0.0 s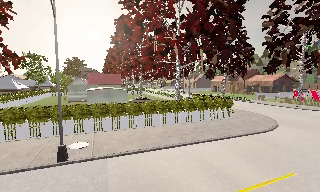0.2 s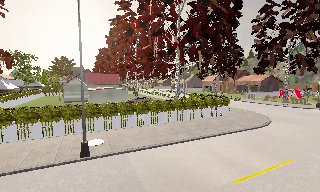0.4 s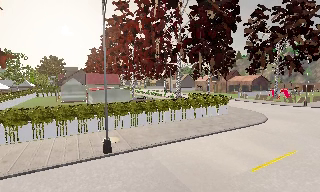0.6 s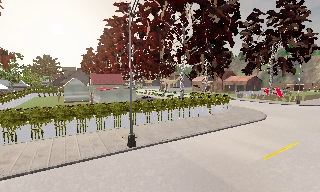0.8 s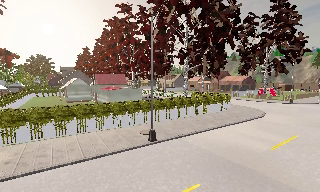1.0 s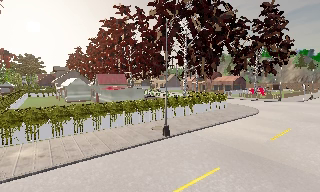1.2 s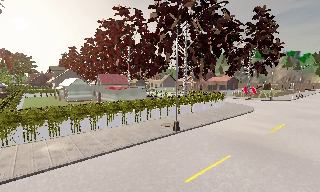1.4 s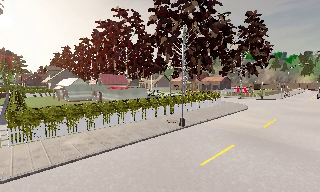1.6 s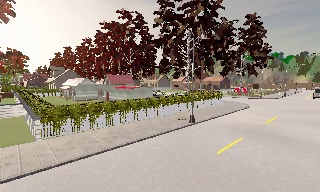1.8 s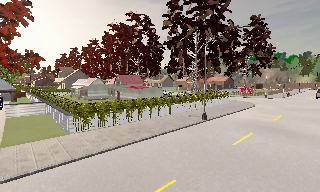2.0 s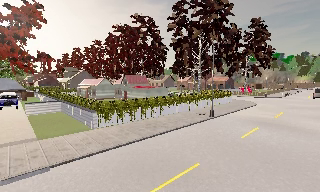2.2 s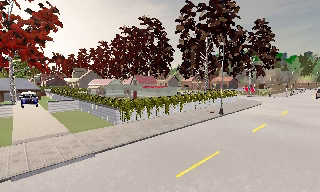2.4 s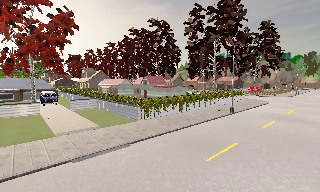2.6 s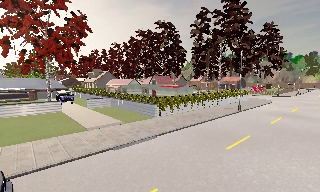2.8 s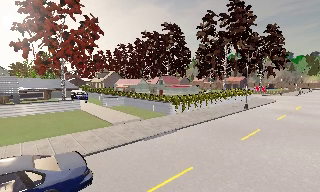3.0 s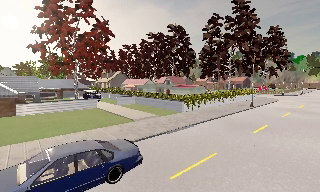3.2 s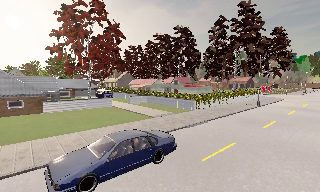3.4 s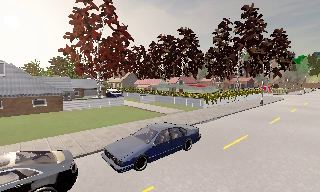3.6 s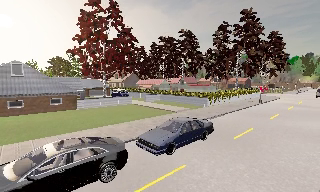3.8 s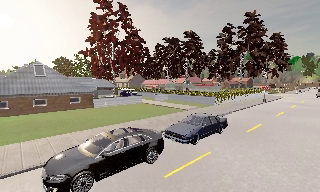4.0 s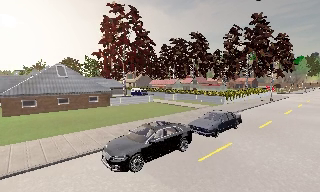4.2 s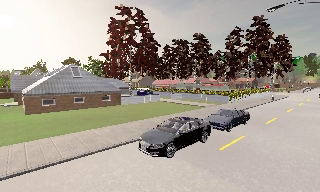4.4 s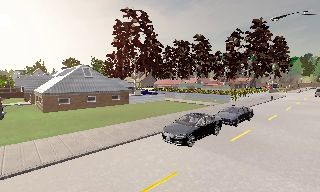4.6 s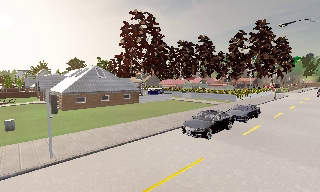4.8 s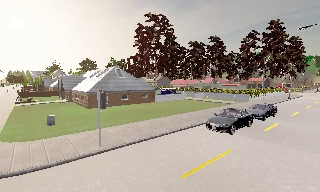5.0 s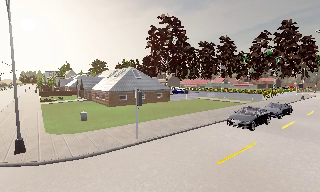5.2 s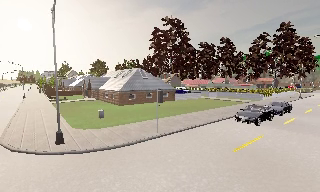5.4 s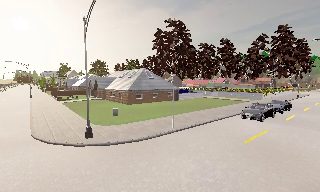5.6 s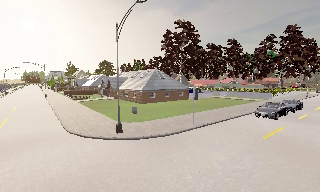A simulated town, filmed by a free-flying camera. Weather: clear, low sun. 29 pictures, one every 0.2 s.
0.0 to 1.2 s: The camera pans to its right, which is clockwise from overhead, by about 20 degrees. It travels to its left and backward, about 10 m, so close, fixed things drift to the right.
1.2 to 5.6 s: The camera travels to its left and backward, about 40 m, so close, fixed things drift to the right.
The film runs backward here.
